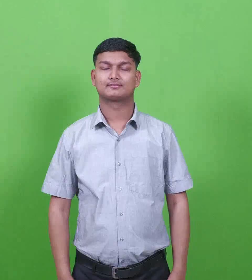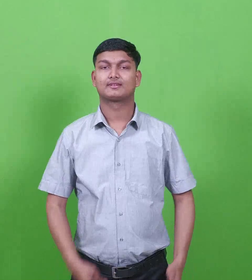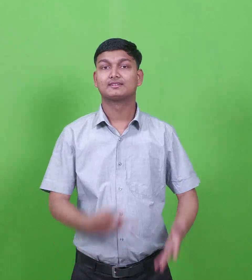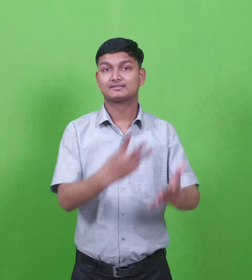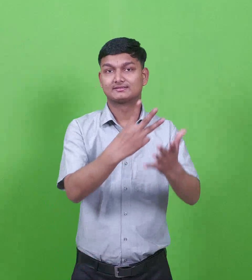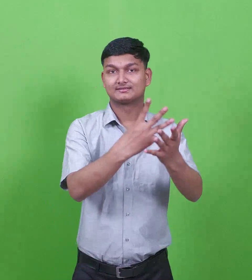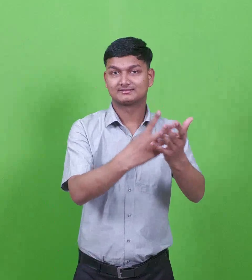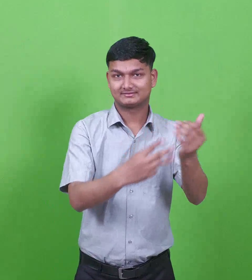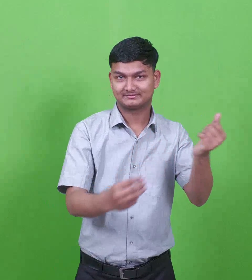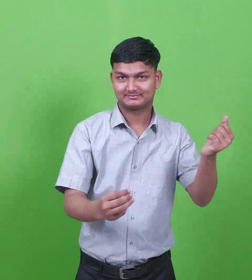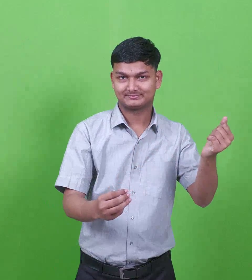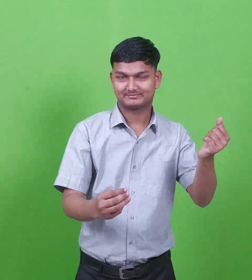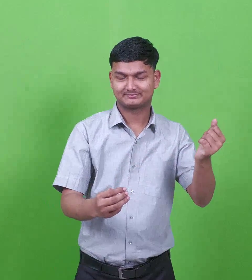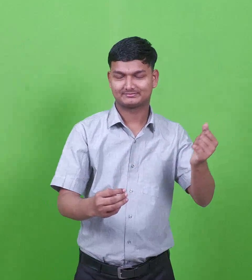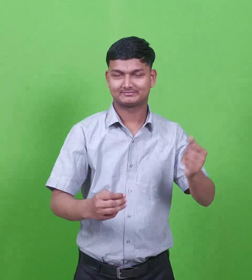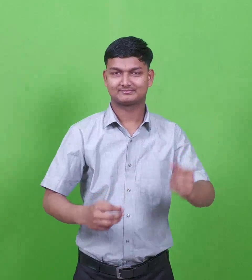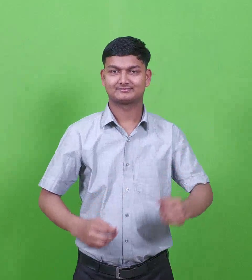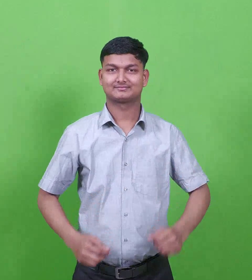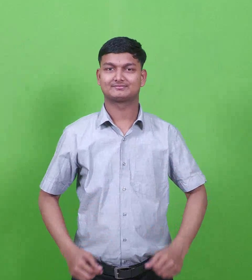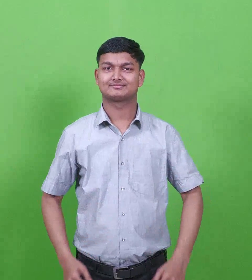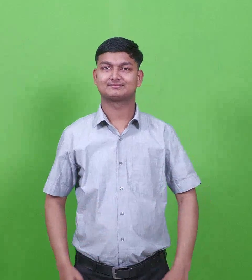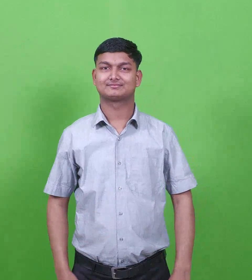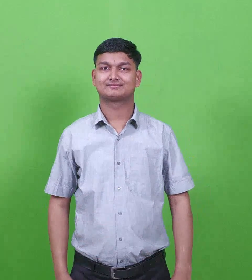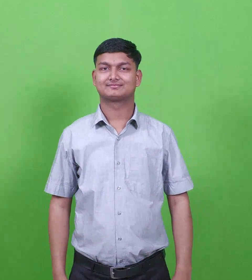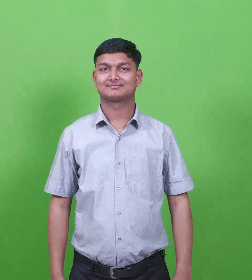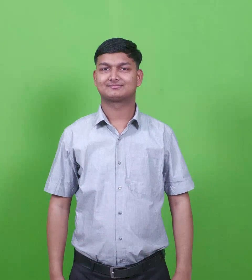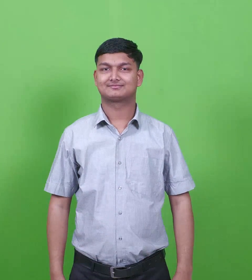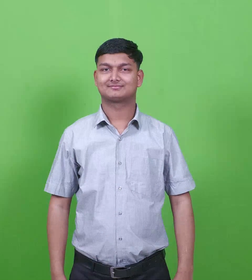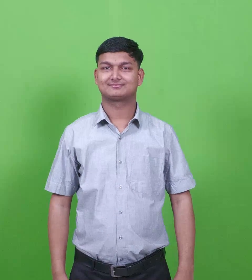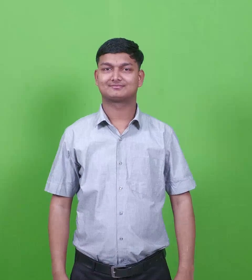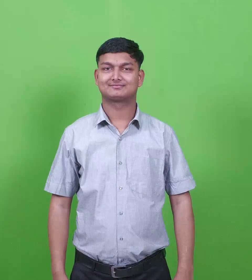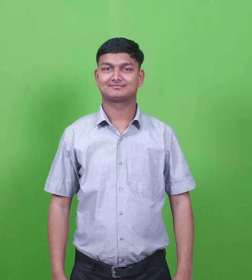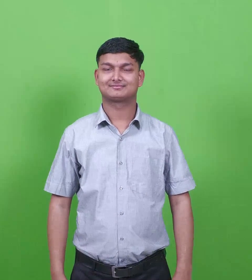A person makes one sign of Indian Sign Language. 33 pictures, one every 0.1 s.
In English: admah
